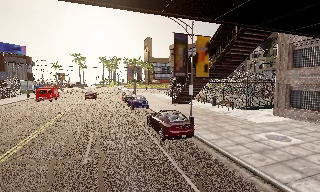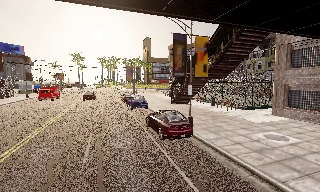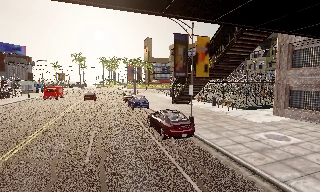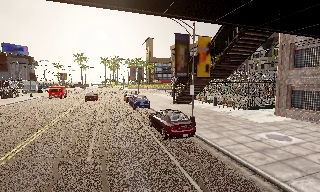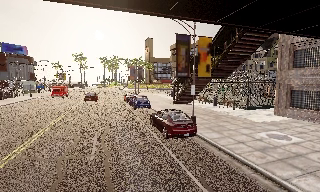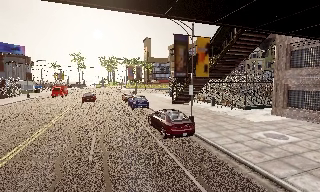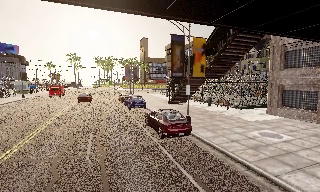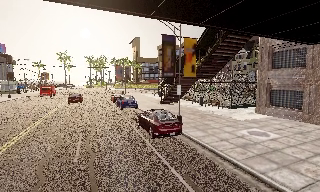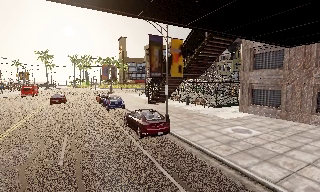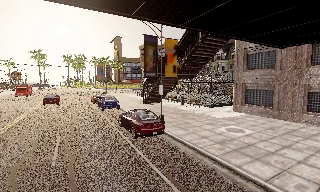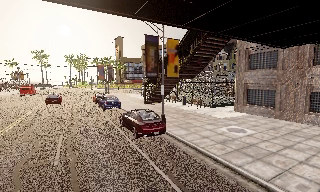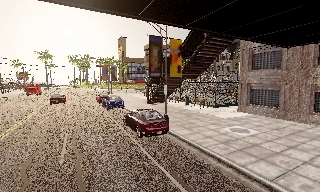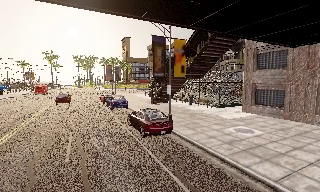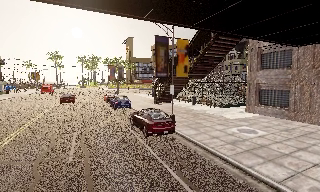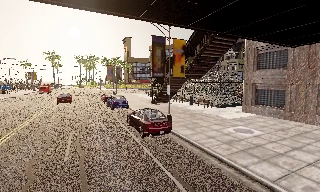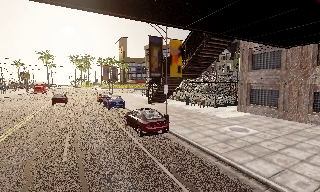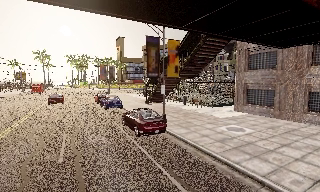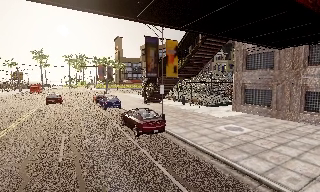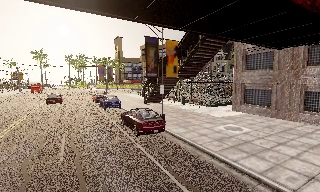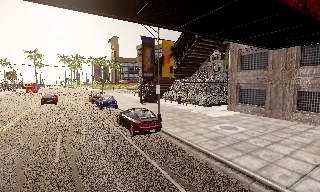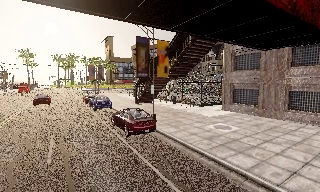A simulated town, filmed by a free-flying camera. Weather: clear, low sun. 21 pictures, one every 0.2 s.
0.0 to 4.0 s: The camera swings to its right by about 15 degrees, and the scene slides to the left. It travels backward, about 1 m, so what stands in front gets smaller.
The film runs backward here.
